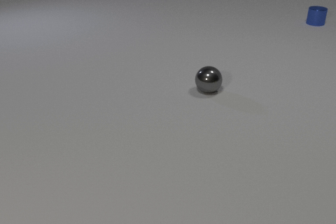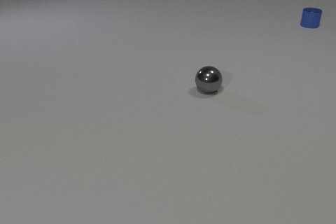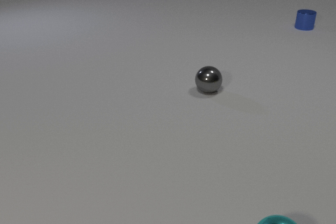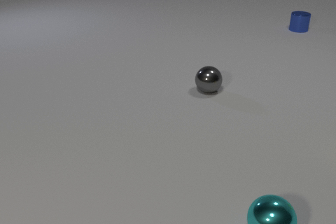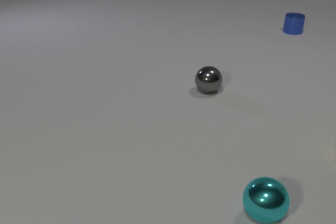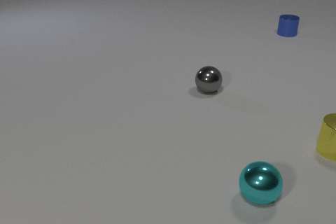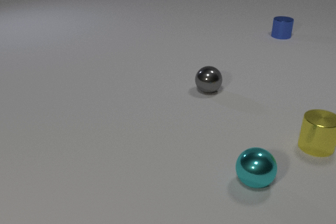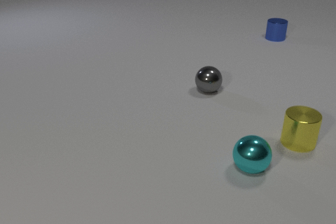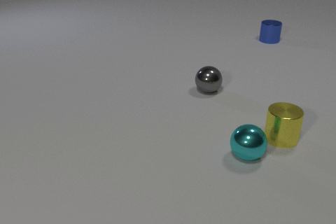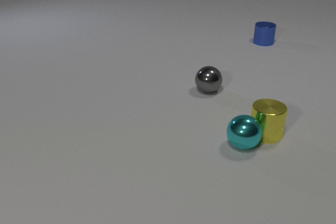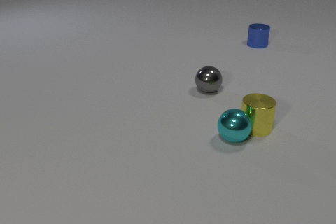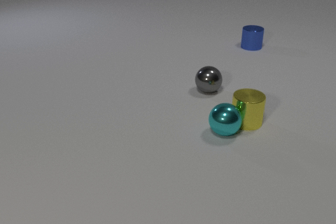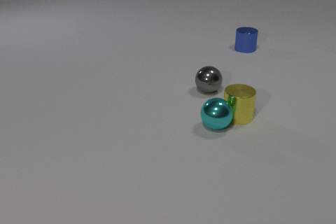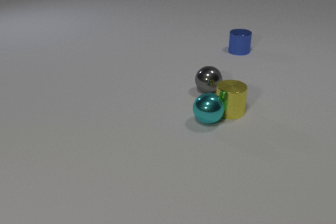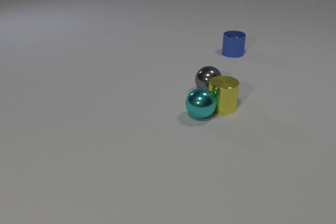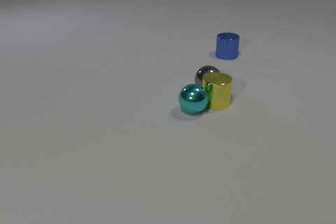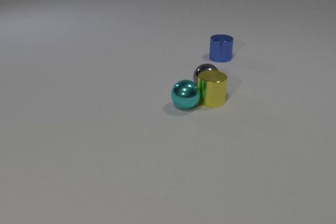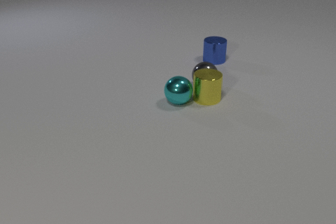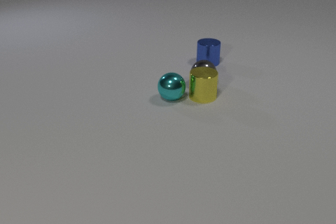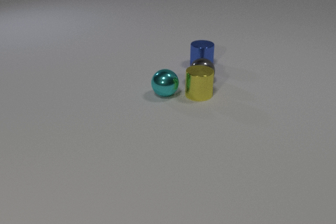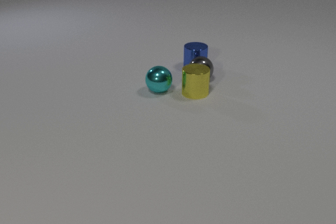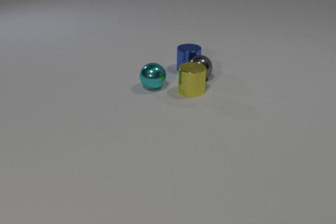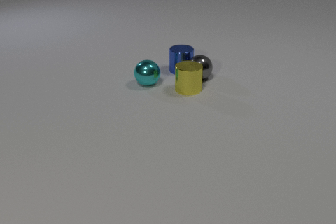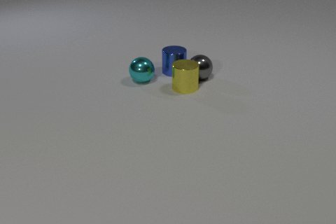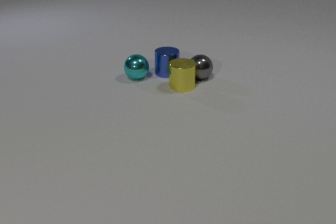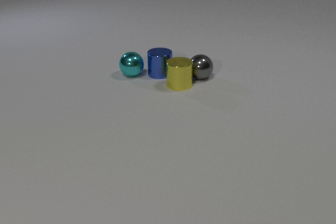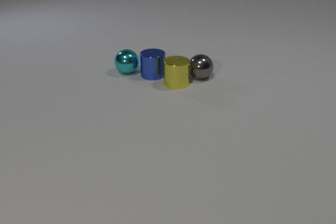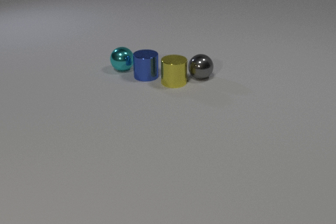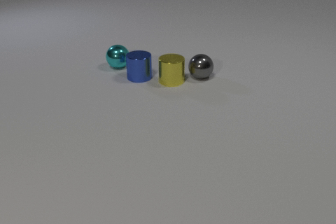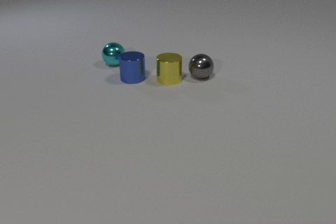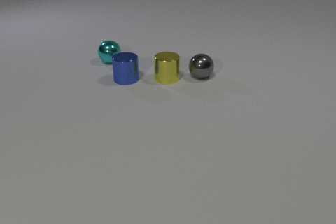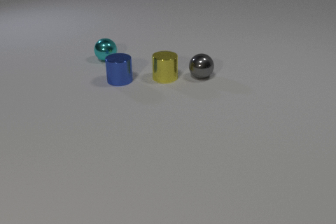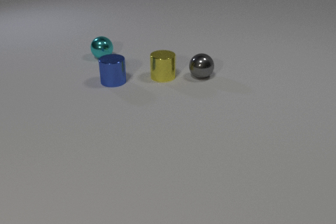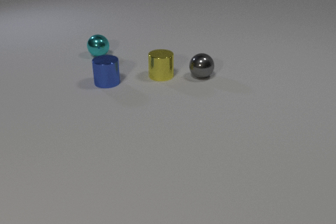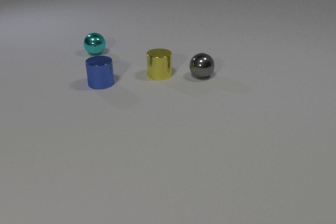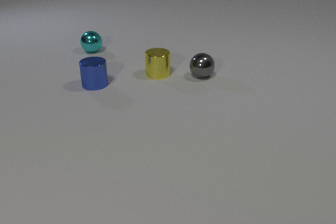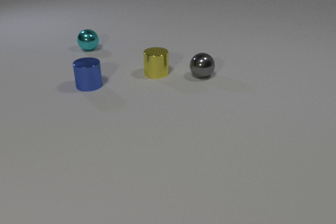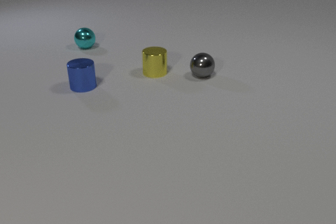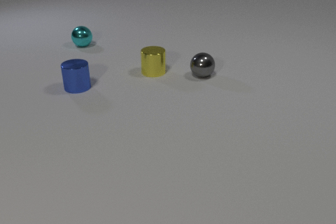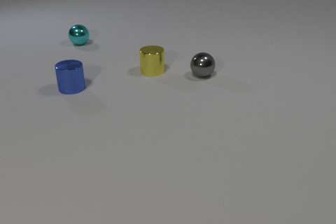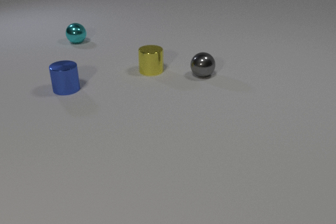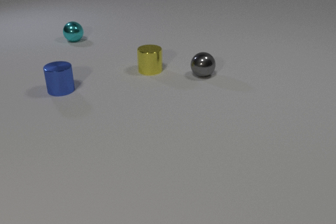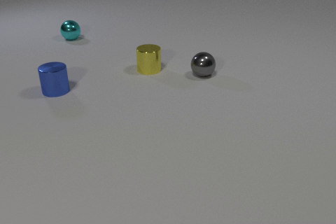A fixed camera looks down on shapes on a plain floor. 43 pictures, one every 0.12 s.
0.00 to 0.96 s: The yellow metal cylinder comes in at the right edge, slides to the left. The cyan metal sphere comes in at the bottom edge, rolls away from the camera. The blue metal cylinder slides toward the camera and to the left.
0.96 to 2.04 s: The yellow metal cylinder slides to the left and away from the camera. The cyan metal sphere rolls away from the camera and to the left. The gray metal sphere rolls away from the camera. The blue metal cylinder slides toward the camera and to the left. The yellow metal cylinder and the cyan metal sphere collide. The yellow metal cylinder and the gray metal sphere collide.
2.04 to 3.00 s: The yellow metal cylinder slides away from the camera and to the left. The cyan metal sphere rolls away from the camera and to the left. The gray metal sphere rolls away from the camera. The blue metal cylinder slides to the left and toward the camera. The gray metal sphere and the blue metal cylinder collide.
3.00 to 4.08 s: The yellow metal cylinder slides away from the camera and to the left. The cyan metal sphere rolls away from the camera and to the left. The blue metal cylinder slides to the left.
4.08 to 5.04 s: The yellow metal cylinder slides away from the camera and to the left. The cyan metal sphere rolls away from the camera and to the left. The blue metal cylinder slides to the left.
What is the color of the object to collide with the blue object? gray.
What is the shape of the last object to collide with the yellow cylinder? sphere.
Are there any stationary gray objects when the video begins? yes.
